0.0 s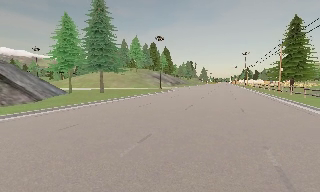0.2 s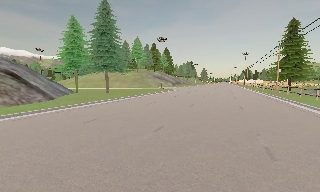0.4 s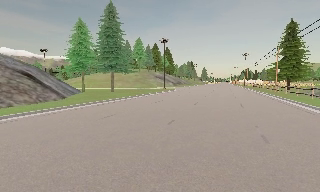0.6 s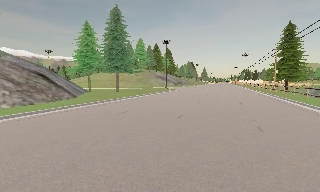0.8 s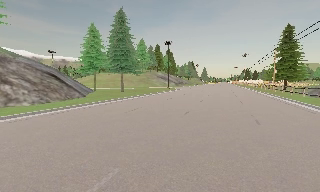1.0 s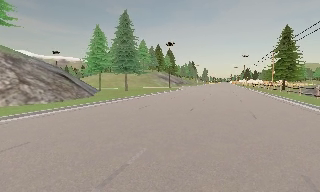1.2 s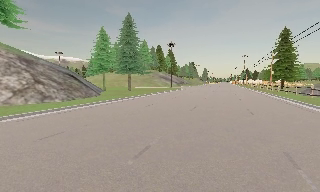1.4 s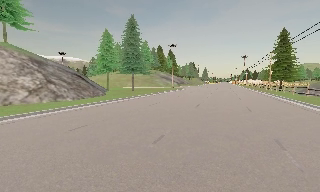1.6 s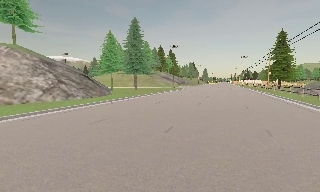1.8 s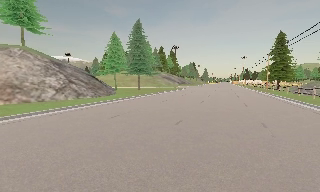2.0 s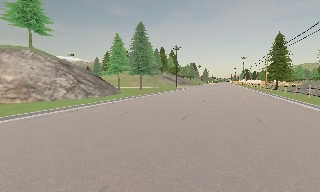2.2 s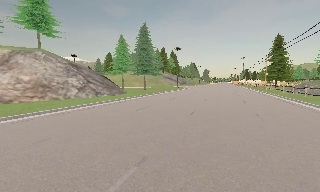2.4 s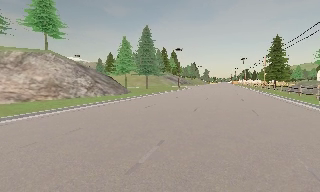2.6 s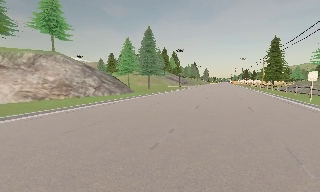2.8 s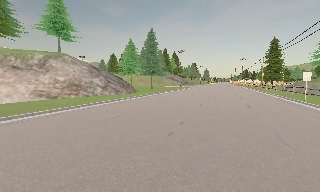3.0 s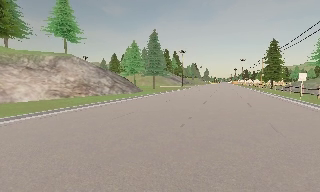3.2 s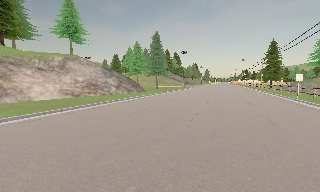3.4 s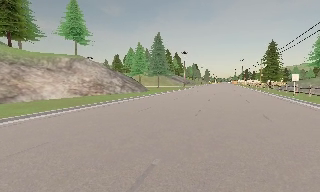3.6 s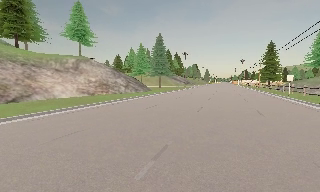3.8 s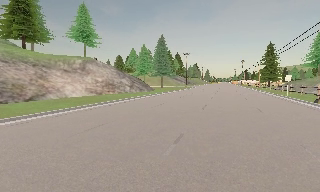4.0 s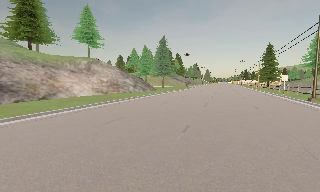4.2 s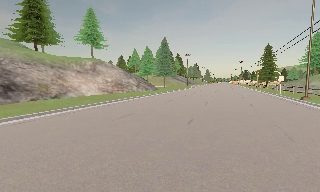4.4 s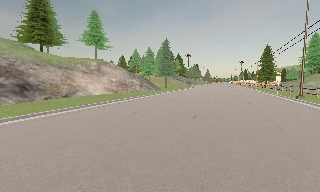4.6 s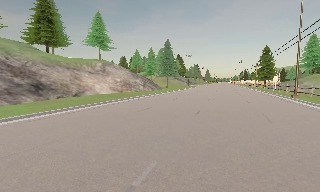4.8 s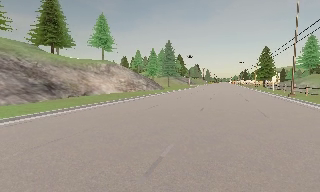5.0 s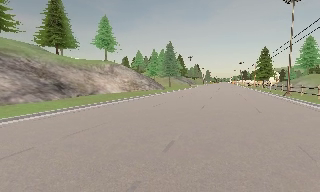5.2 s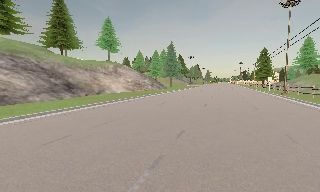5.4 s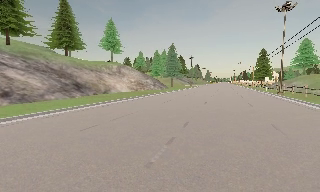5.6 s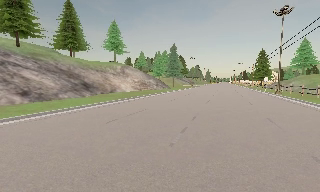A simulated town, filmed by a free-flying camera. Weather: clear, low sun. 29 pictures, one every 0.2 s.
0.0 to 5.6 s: The camera travels backward and to its left, about 35 m, so what stands in front gets smaller.
The film runs backward here.
